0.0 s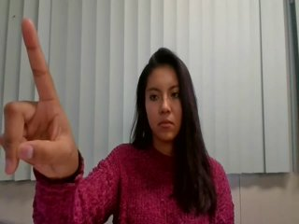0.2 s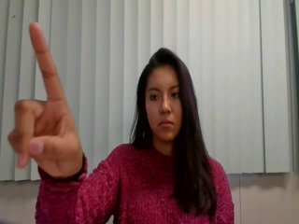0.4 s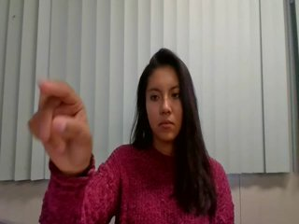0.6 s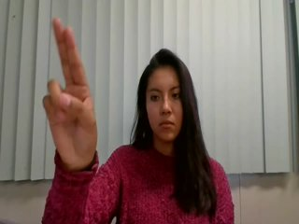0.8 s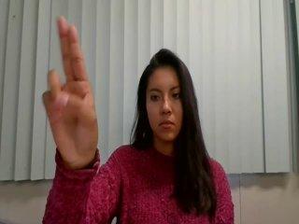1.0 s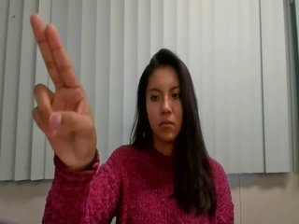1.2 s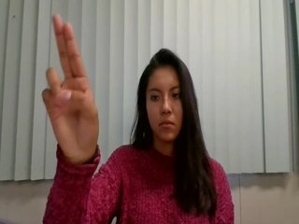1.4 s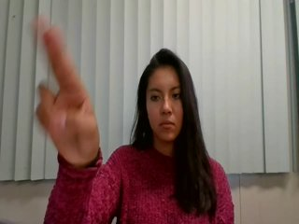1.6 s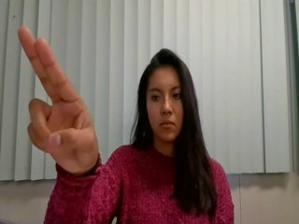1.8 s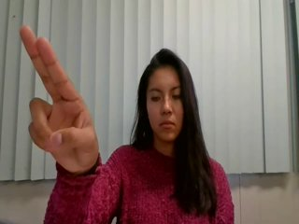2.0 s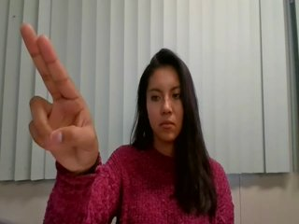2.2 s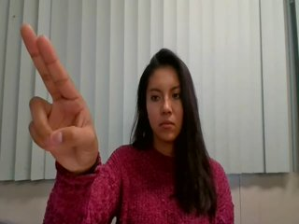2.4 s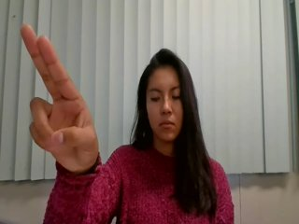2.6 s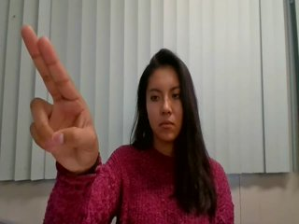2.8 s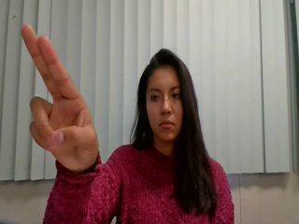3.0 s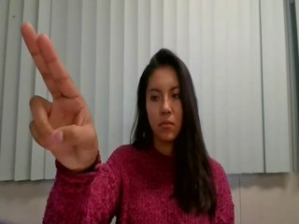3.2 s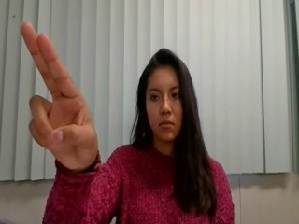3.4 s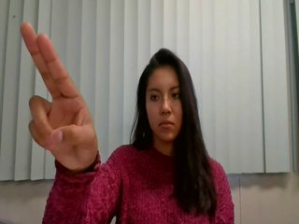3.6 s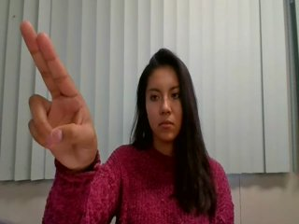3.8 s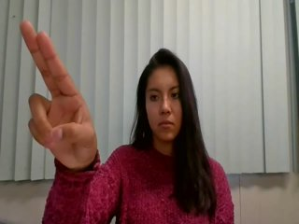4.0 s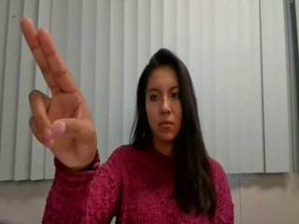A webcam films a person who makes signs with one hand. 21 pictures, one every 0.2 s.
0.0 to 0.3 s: Pointing with one finger.
0.4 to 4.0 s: Double click with two fingers.
